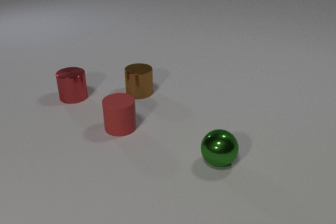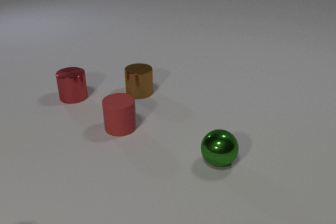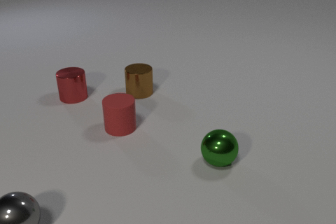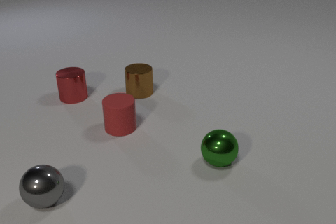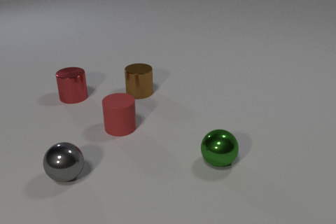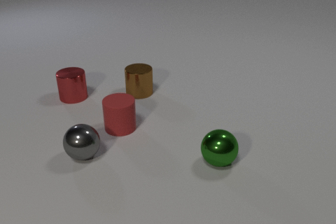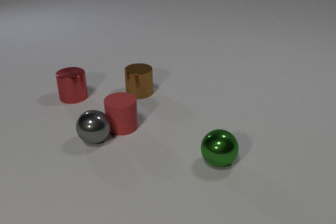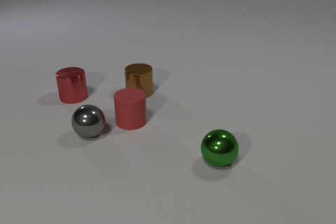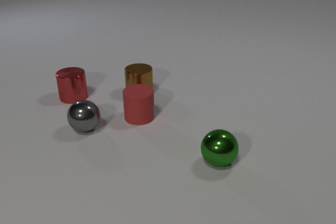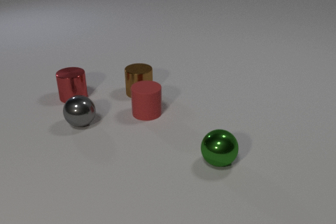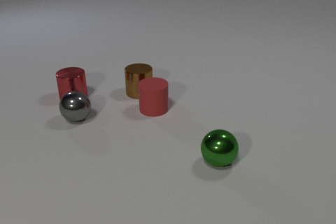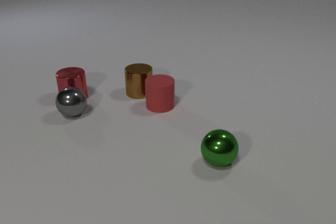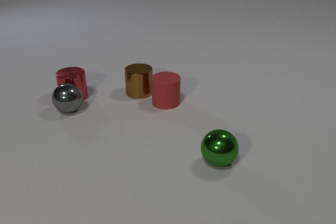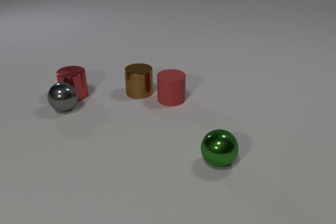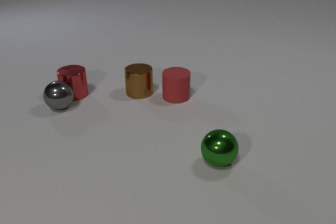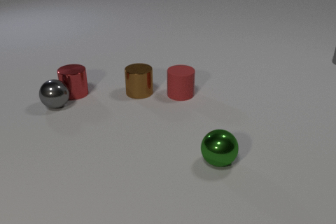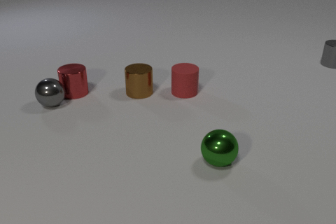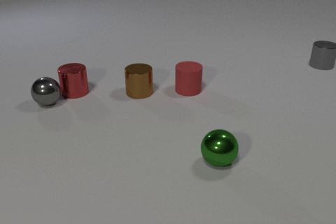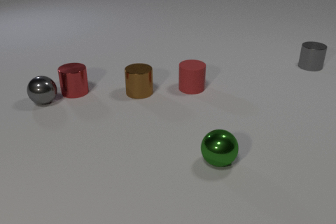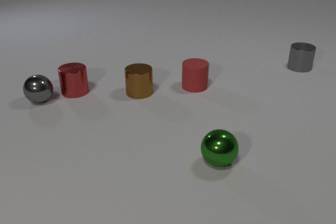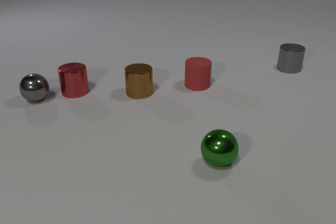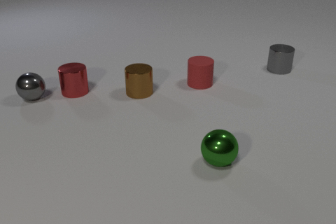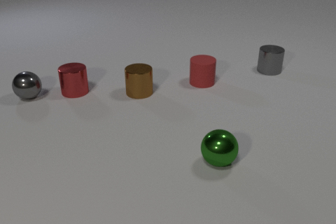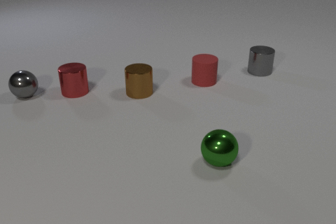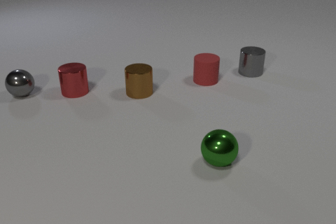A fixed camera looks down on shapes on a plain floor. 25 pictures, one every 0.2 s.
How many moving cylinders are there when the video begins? 0.
What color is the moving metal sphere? gray.
What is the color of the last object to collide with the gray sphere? red.
0.0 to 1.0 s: The gray metal sphere comes in at the bottom edge, rolls away from the camera and to the right.
1.0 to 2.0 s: The gray metal sphere rolls away from the camera. The red rubber cylinder slides away from the camera and to the right. The gray metal sphere and the red rubber cylinder collide.
2.0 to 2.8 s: The gray metal sphere rolls away from the camera and to the left. The red rubber cylinder slides away from the camera and to the right. The red metal cylinder slides away from the camera. The gray metal sphere and the red metal cylinder collide.
2.8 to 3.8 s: The gray metal sphere rolls away from the camera and to the left. The red rubber cylinder slides away from the camera and to the right. The red metal cylinder slides away from the camera. The gray metal cylinder comes in at the right edge, slides to the left and toward the camera.
3.8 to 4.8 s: The gray metal sphere rolls away from the camera and to the left. The red rubber cylinder slides away from the camera and to the right. The gray metal cylinder slides to the left and toward the camera.
